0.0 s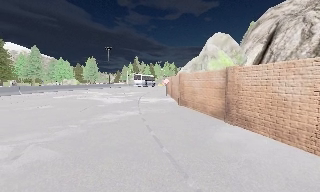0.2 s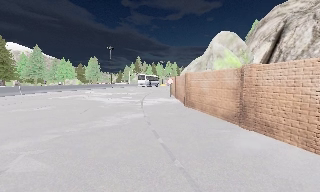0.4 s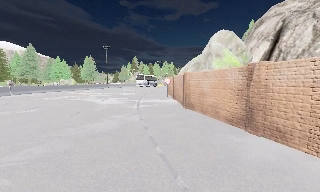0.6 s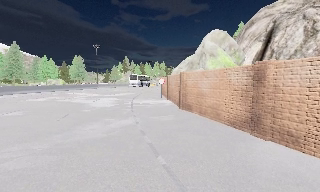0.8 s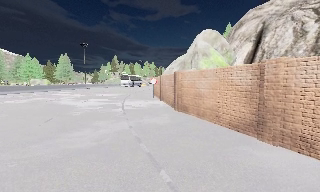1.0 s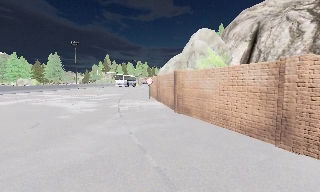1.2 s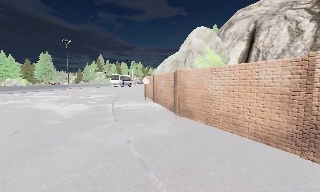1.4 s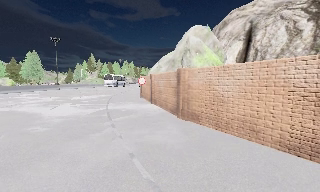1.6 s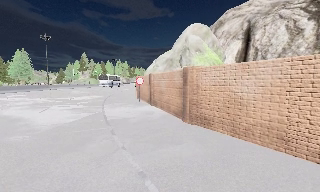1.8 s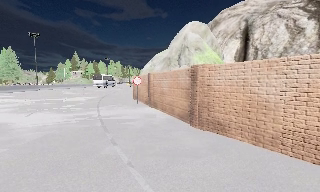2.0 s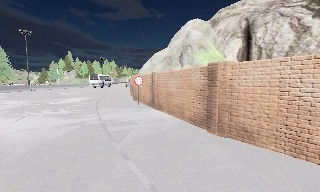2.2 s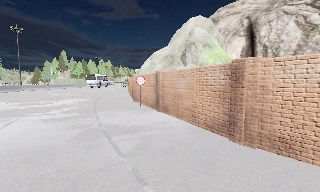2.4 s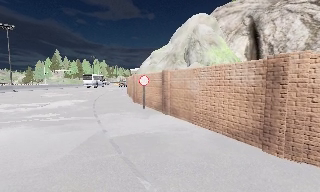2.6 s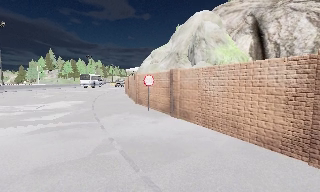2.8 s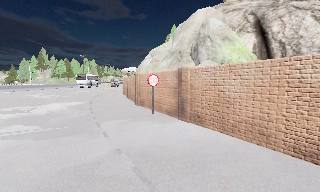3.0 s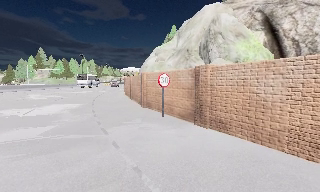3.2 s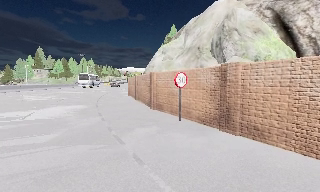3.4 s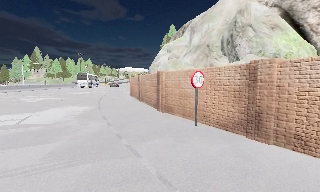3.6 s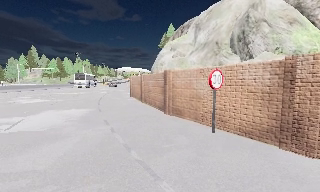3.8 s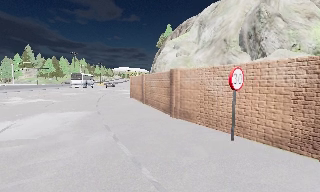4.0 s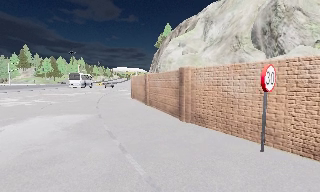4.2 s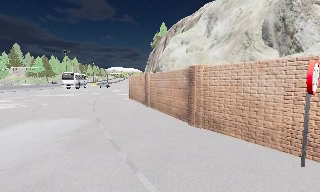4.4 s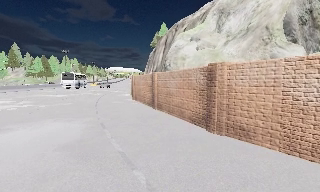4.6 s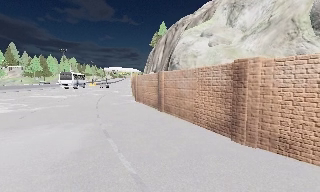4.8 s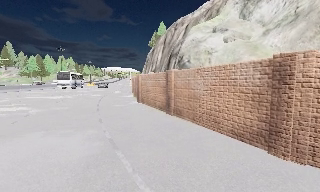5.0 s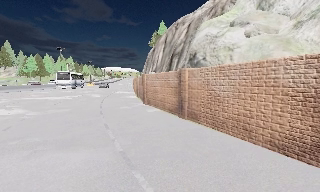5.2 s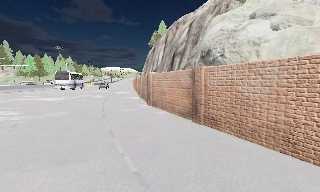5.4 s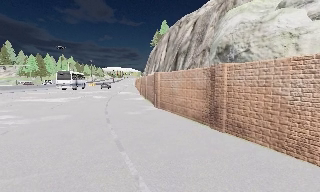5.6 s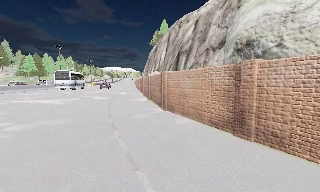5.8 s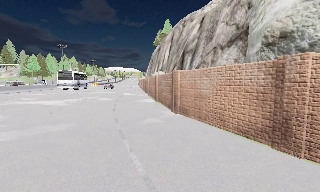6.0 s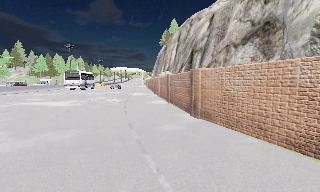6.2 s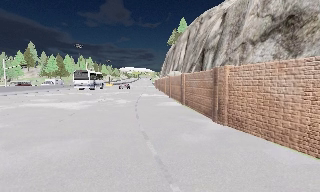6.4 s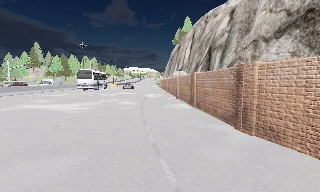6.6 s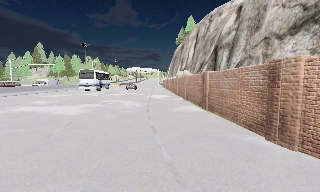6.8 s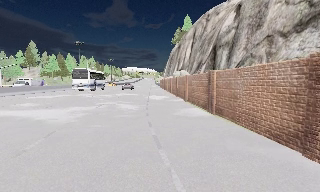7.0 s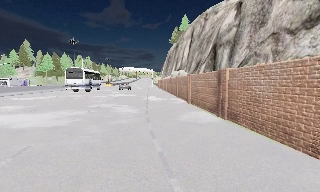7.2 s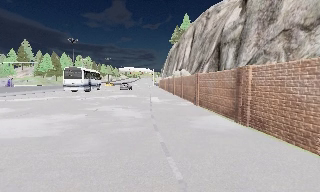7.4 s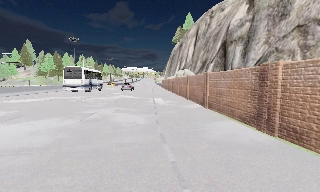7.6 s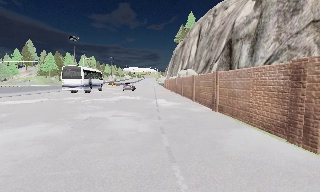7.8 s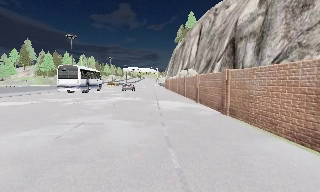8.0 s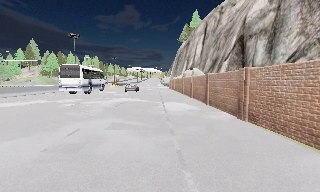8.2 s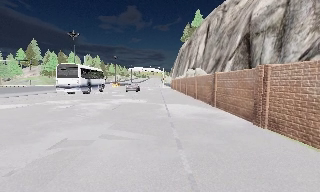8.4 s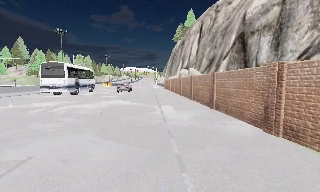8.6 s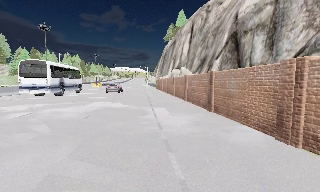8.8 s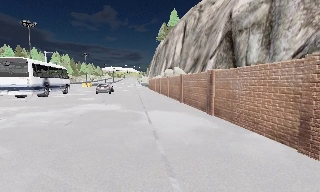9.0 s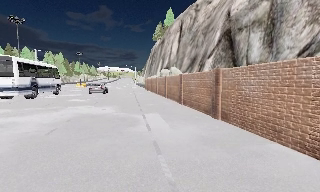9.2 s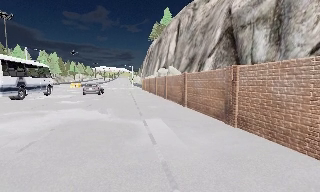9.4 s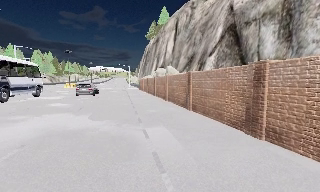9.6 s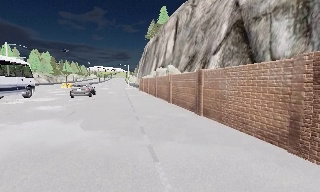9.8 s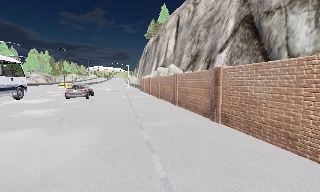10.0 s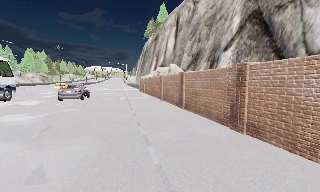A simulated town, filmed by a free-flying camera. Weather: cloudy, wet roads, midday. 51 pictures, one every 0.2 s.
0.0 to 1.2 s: The camera pans to its right, which is clockwise from overhead, by about 10 degrees. It travels forward, about 4.5 m, so what stands in front looms larger.
1.2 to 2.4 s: The camera pans to its right, which is clockwise from overhead, by about 15 degrees. It travels forward and to its left, about 6 m, so what stands in front looms larger.
2.4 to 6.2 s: The camera travels forward and to its left, about 20 m, so what stands in front looms larger.
6.2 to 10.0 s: The camera pans to its right, which is clockwise from overhead, by about 10 degrees. It travels forward, about 25 m, so what stands in front looms larger.
The film runs forward here.
